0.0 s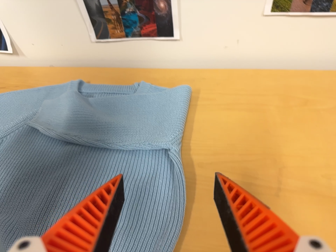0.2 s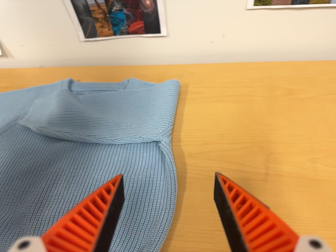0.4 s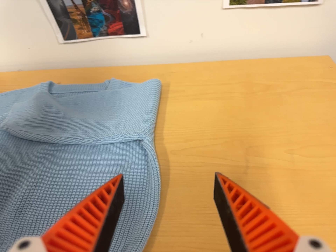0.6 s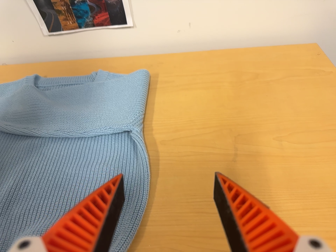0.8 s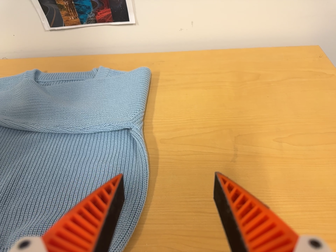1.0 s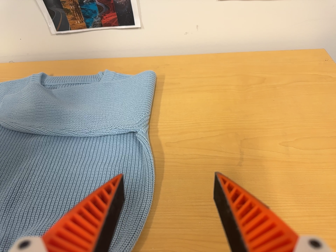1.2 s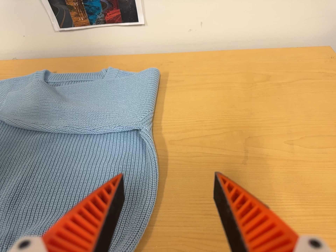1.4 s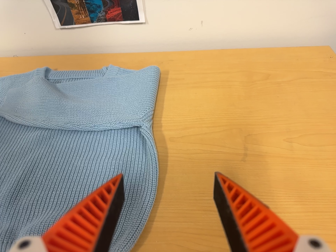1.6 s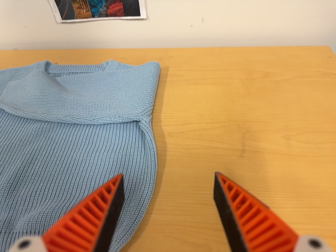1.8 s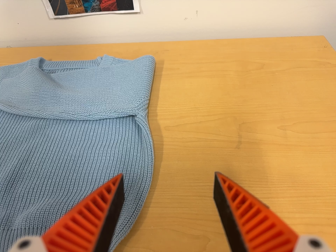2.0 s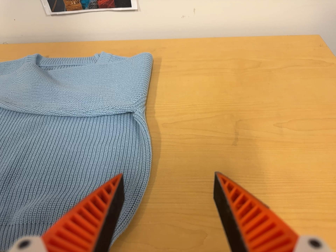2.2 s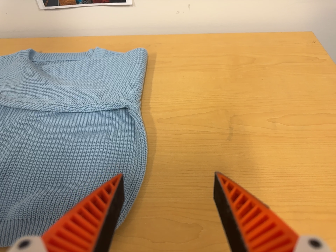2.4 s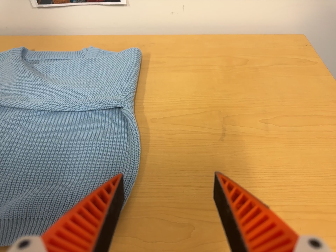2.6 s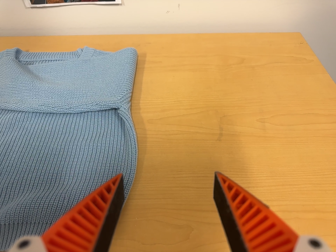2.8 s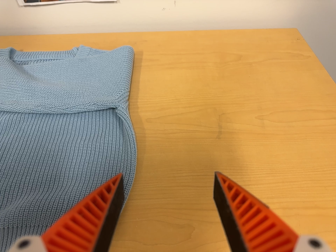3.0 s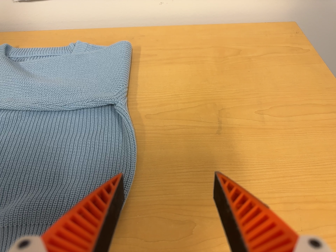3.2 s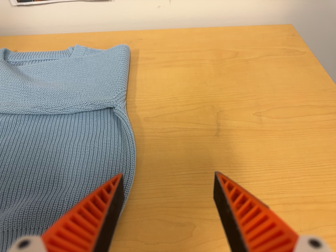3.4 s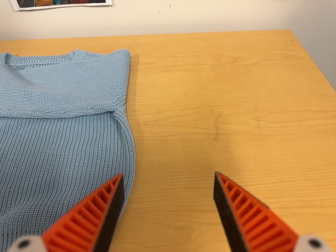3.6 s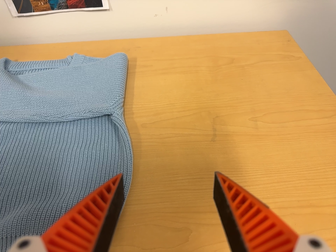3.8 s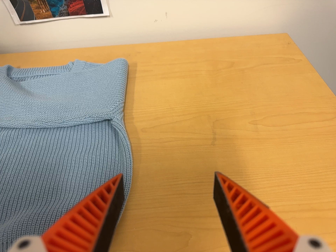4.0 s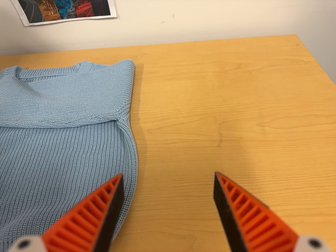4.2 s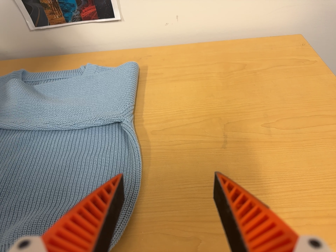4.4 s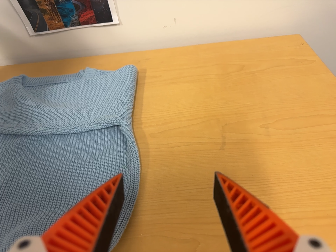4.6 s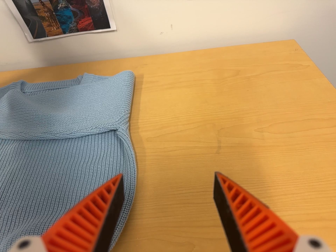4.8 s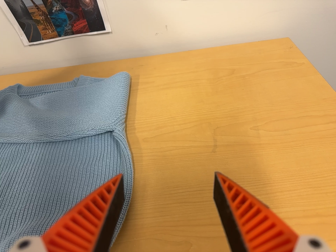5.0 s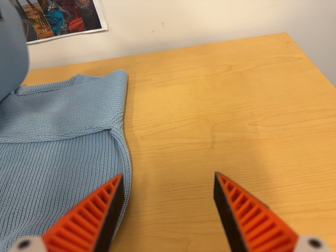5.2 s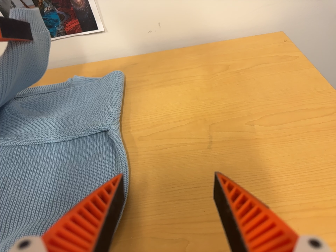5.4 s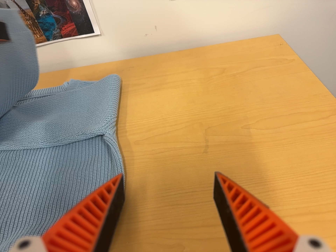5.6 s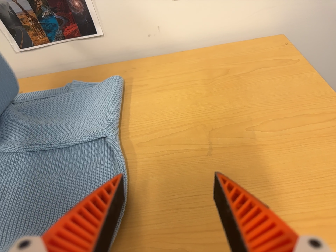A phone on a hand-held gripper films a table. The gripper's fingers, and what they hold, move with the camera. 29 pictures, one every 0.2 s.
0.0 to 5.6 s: The camera travels to its right, about 7 cm, so close, fixed things drift to the left. It rolls about its line of sight by about 10 degrees, and the scene rotates counterclockwise.
The film runs forward here.
